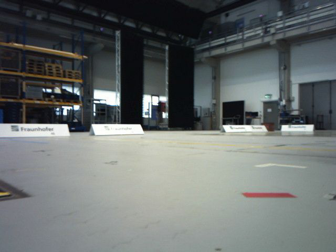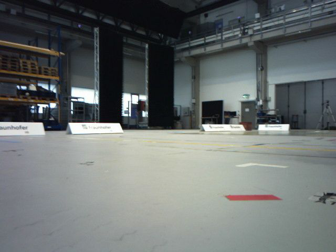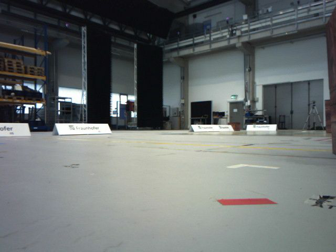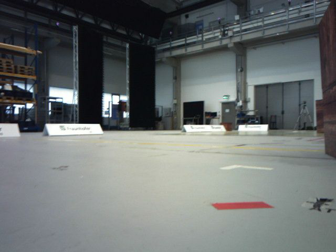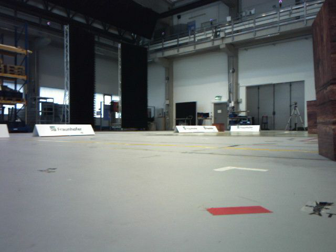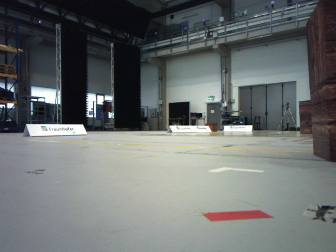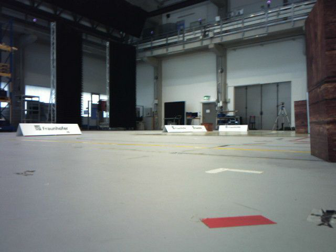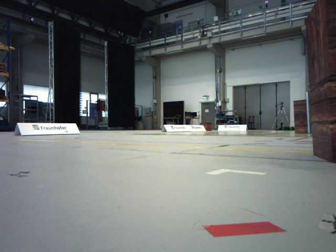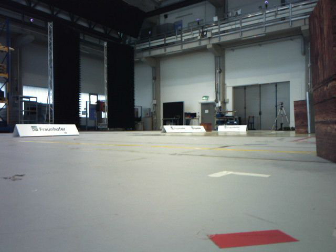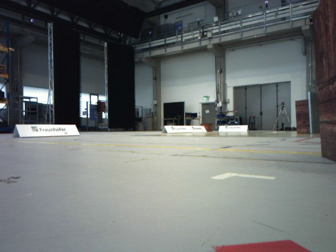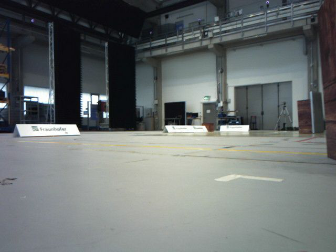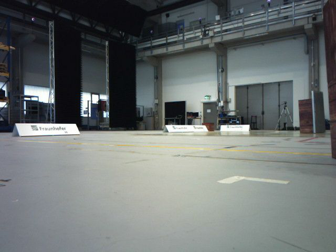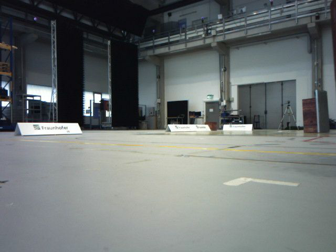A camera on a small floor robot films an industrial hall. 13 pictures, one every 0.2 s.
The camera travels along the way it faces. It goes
forward.
0.0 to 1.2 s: The camera swings to its right by about 15 degrees, and the scene slides to the left. It travels forward, about 0.2 m, so what stands in front looms larger.
1.2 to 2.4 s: The camera travels forward, about 0.2 m, so what stands in front looms larger.
The film runs forward here.
